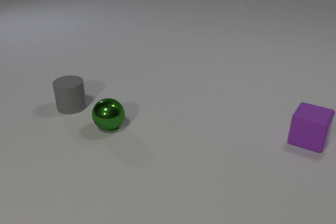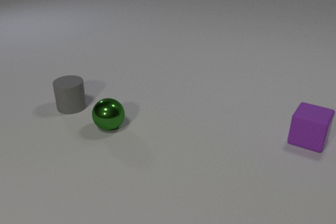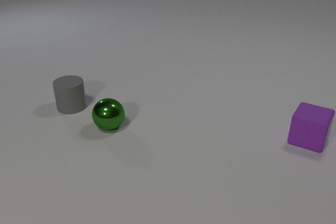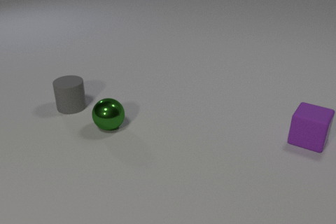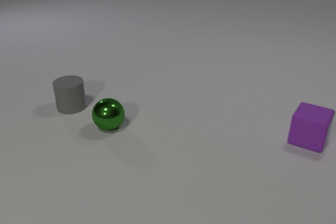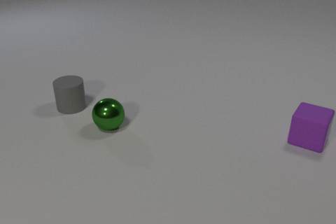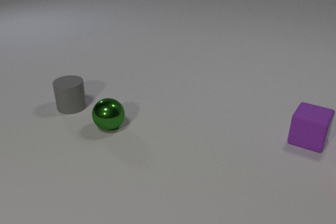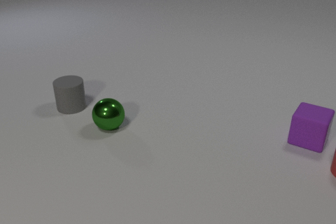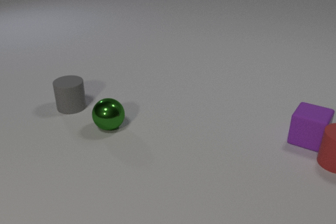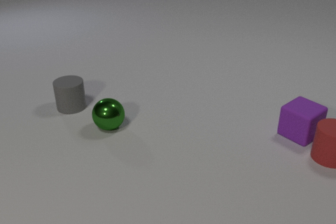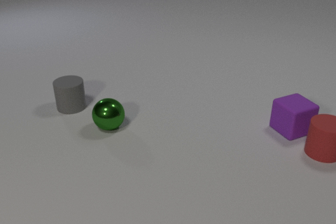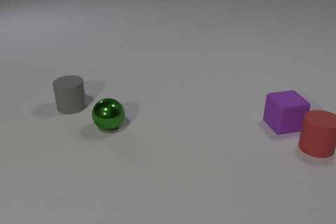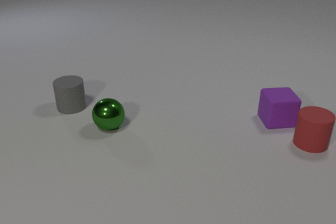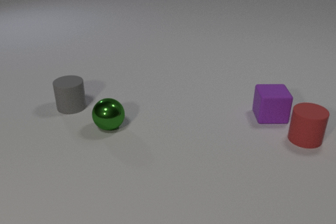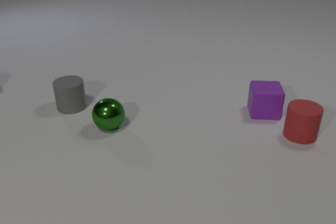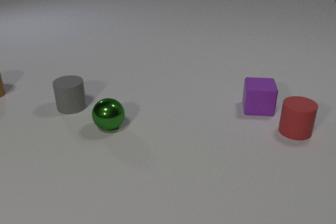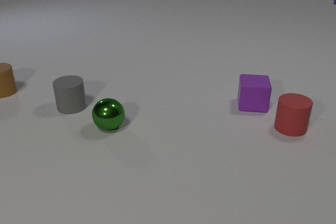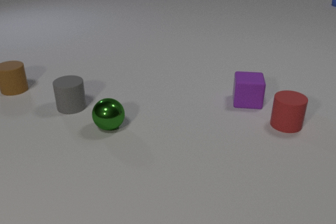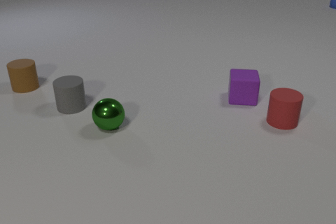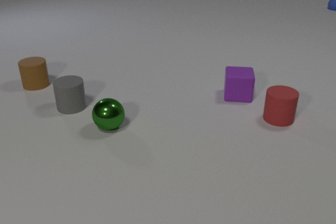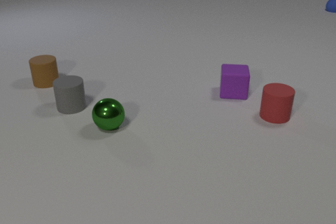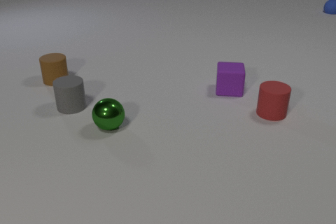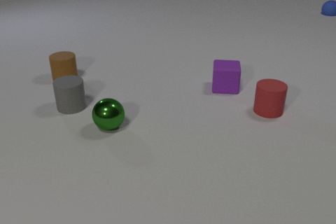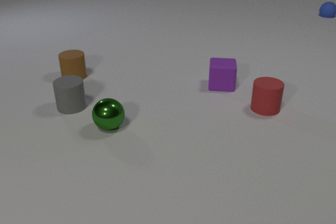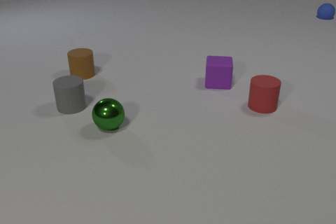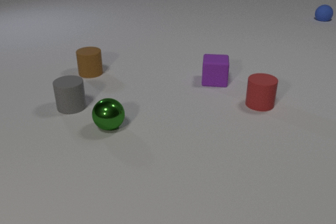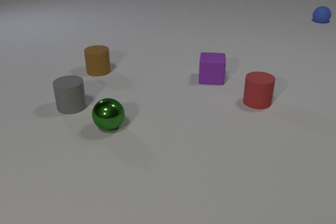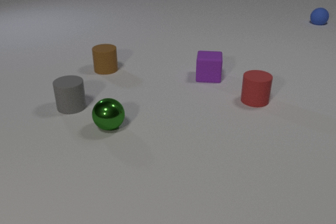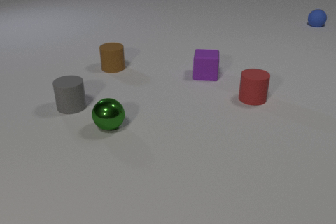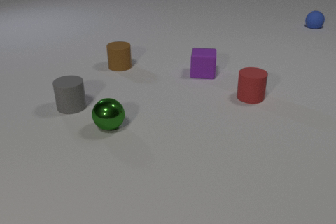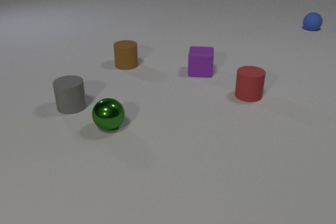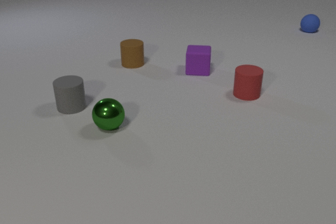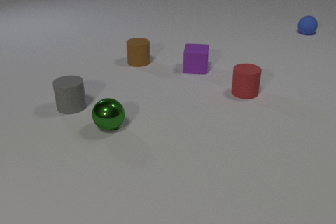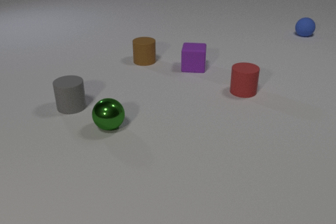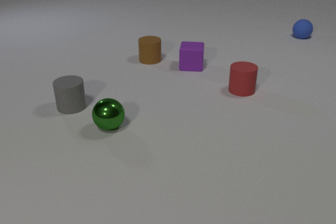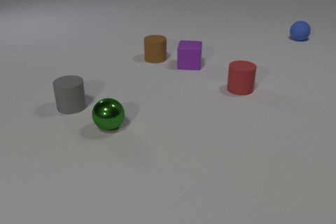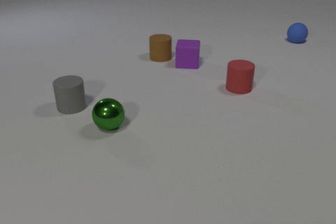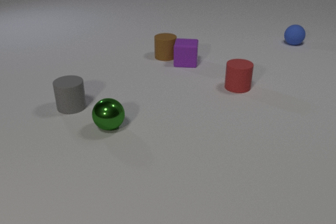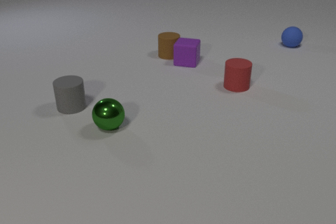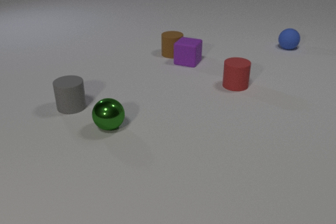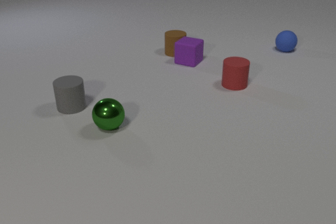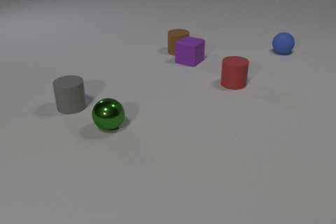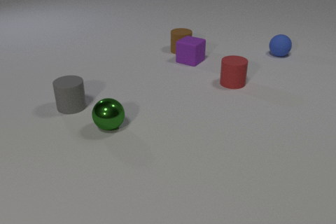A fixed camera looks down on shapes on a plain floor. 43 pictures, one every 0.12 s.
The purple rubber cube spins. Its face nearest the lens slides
to the left.
The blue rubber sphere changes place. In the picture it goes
toward the camera.
0.00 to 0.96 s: The red rubber cylinder comes in at the right edge, slides to the left and away from the camera. The red rubber cylinder and the purple rubber cube collide.
0.96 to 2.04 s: The red rubber cylinder slides away from the camera and to the left. The purple rubber cube slides to the left and away from the camera, spins so that its near face slides to the left, clockwise seen from above. The blue rubber sphere comes in at the right edge, rolls toward the camera. The brown rubber cylinder comes in at the left edge, slides to the right.
2.04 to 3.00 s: The red rubber cylinder slides away from the camera and to the left. The purple rubber cube slides away from the camera and to the left. The blue rubber sphere rolls toward the camera. The brown rubber cylinder slides to the right.
3.00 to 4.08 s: The red rubber cylinder slides away from the camera and to the left. The purple rubber cube slides away from the camera and to the left. The blue rubber sphere rolls toward the camera. The brown rubber cylinder slides to the right and away from the camera.
4.08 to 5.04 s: The red rubber cylinder slides away from the camera and to the left. The purple rubber cube slides away from the camera, spins so that its near face slides to the left, clockwise seen from above. The blue rubber sphere rolls toward the camera. The brown rubber cylinder slides to the right and away from the camera. The purple rubber cube and the brown rubber cylinder collide.
How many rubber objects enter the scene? 3.
Are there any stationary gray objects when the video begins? yes.
What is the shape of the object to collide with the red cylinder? cube.
